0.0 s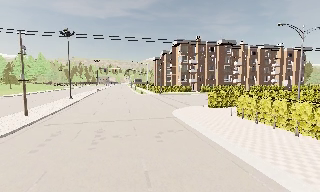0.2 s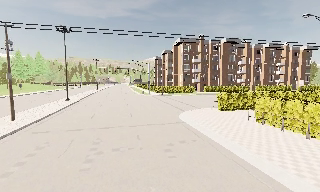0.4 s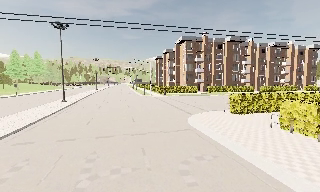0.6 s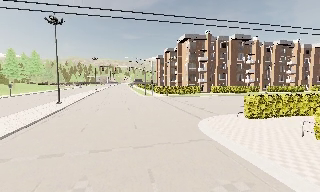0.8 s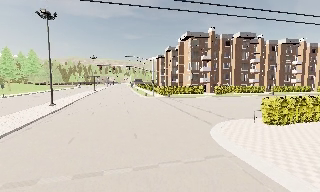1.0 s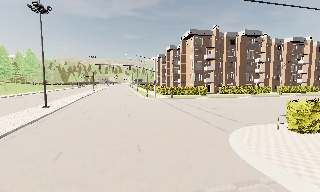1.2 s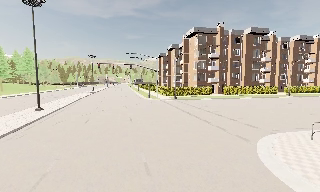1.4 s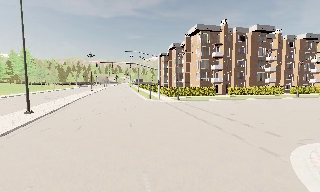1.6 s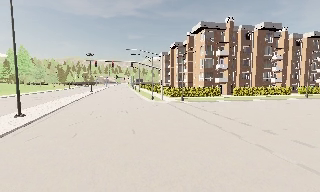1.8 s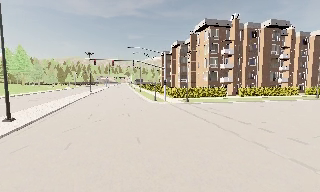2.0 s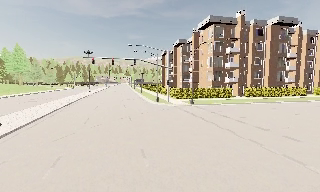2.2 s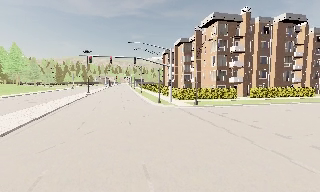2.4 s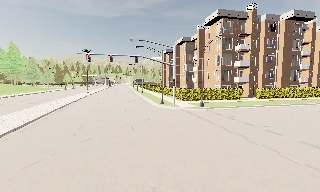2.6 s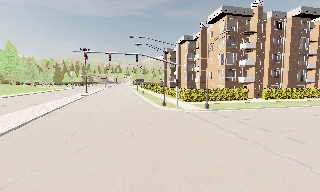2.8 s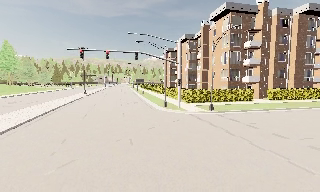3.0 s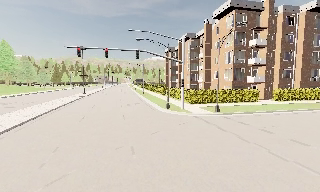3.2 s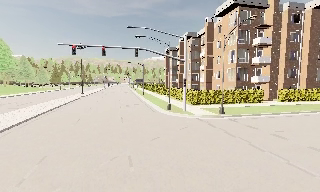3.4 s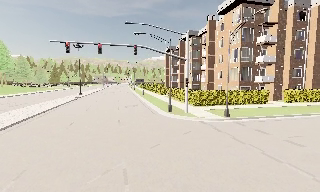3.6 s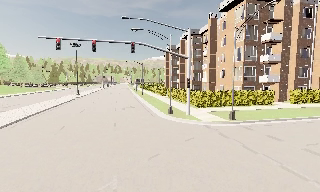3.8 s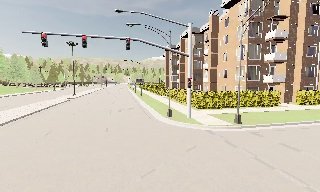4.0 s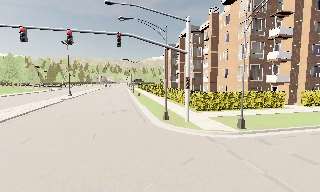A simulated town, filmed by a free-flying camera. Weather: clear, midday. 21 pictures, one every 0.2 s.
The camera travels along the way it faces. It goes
forward.
0.0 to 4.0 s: The camera travels forward, about 30 m, so what stands in front looms larger. It loses speed.
The film runs forward here.
